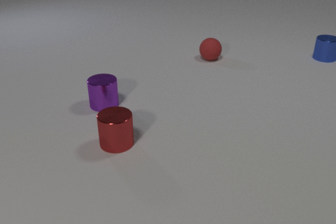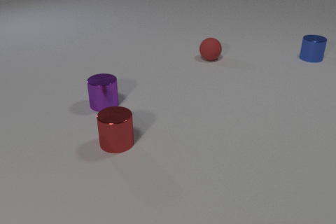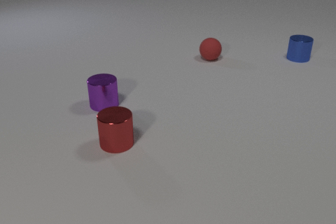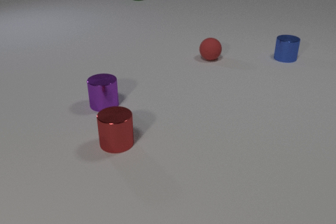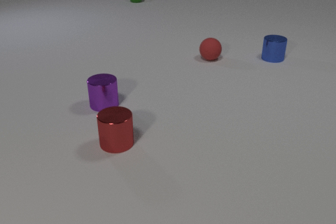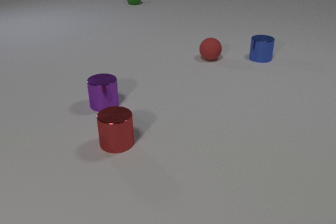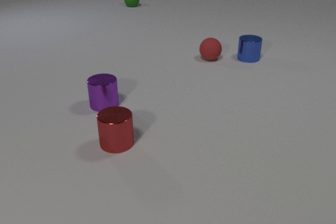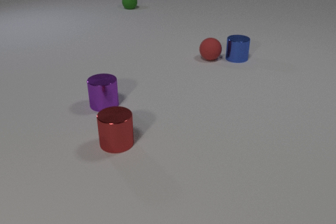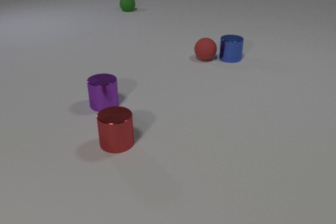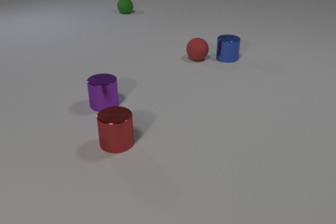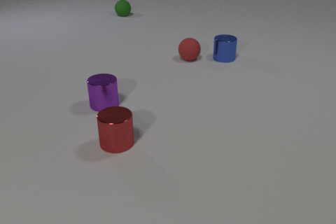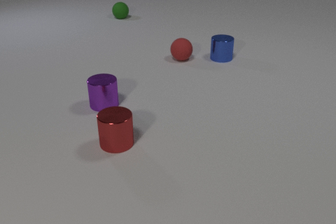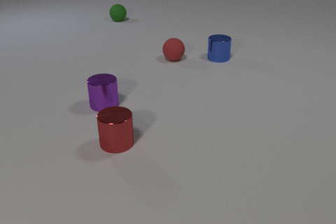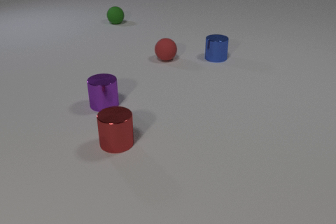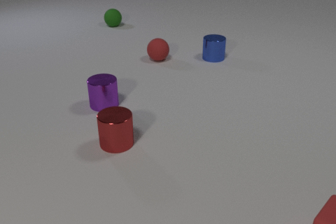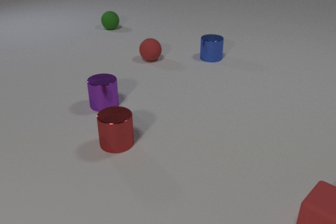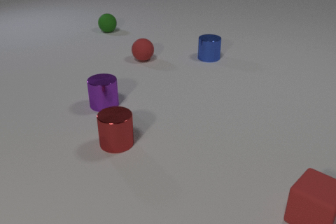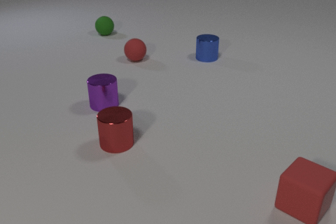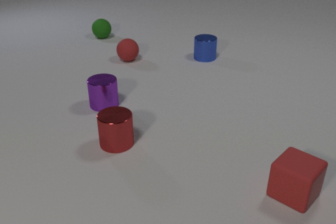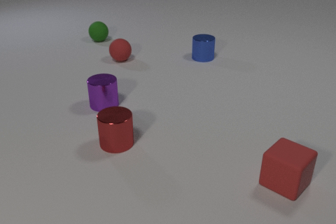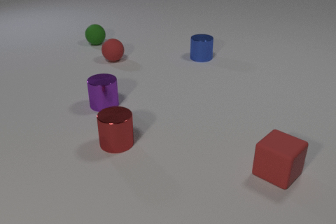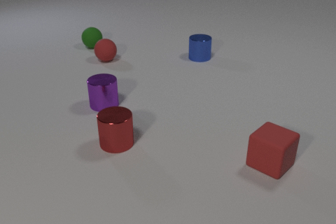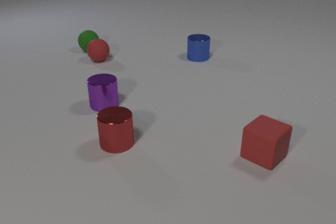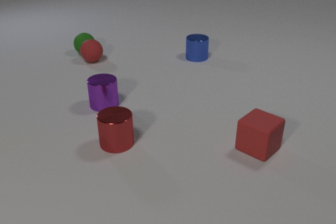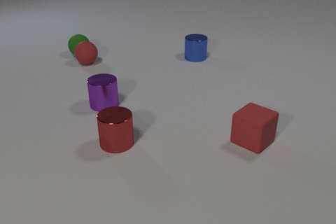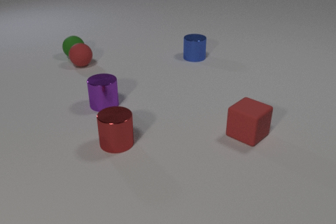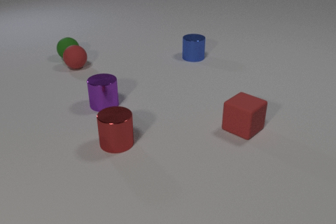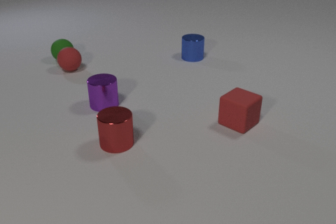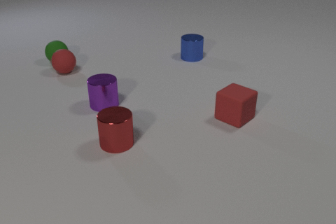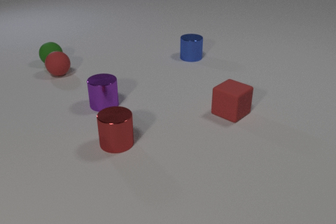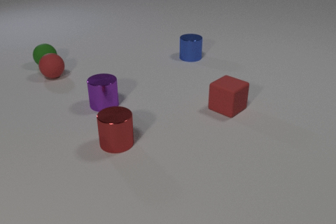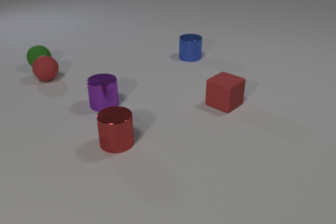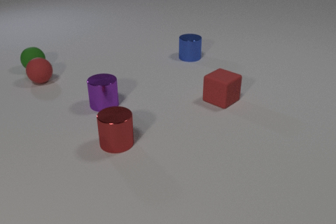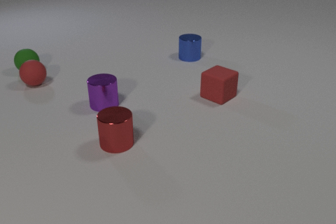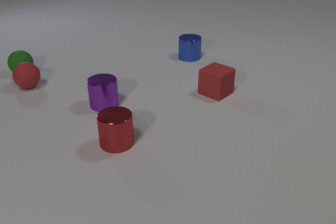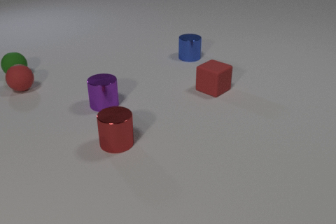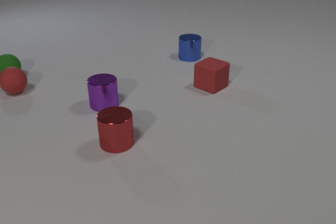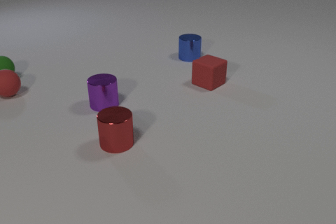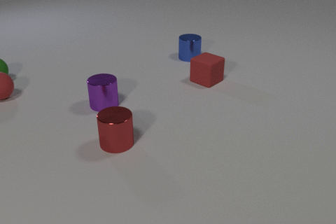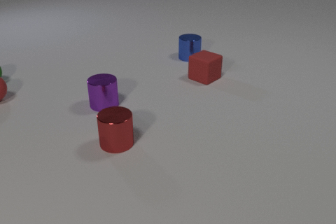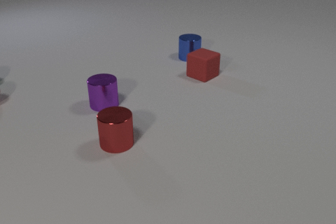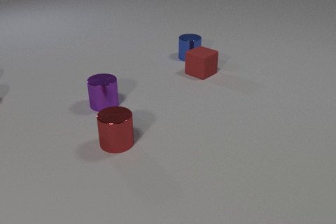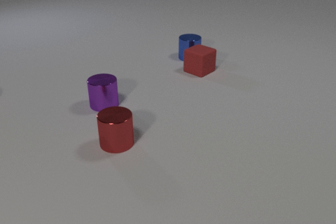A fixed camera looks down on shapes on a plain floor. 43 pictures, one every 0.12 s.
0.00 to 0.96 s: The blue metal cylinder slides to the left. The red rubber sphere rolls to the left. The green rubber sphere comes in at the top edge, rolls toward the camera. The blue metal cylinder and the red rubber sphere collide.
0.96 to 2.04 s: The blue metal cylinder slides to the left. The red rubber sphere rolls to the left. The green rubber sphere rolls toward the camera. The red rubber cube comes in at the bottom edge, slides away from the camera and to the left.
2.04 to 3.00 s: The blue metal cylinder slides to the left. The red rubber sphere rolls to the left. The green rubber sphere rolls toward the camera and to the left. The red rubber cube slides away from the camera and to the left. The red rubber sphere and the green rubber sphere collide.
3.00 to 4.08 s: The blue metal cylinder slides to the left. The red rubber sphere rolls to the left and toward the camera. The green rubber sphere rolls to the left and toward the camera. The red rubber cube slides away from the camera and to the left.
4.08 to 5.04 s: The red rubber sphere rolls to the left and toward the camera, leaves at the left edge. The green rubber sphere rolls to the left and toward the camera, leaves at the left edge. The red rubber cube slides away from the camera.
What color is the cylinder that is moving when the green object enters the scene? blue.
What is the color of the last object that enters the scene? red.
Are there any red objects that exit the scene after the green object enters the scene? yes.
